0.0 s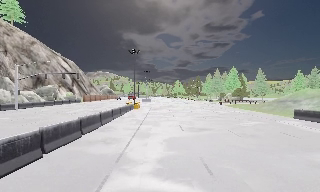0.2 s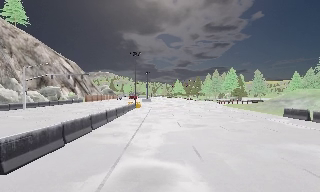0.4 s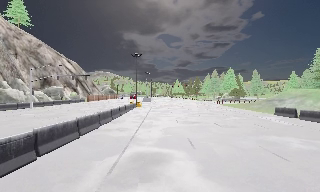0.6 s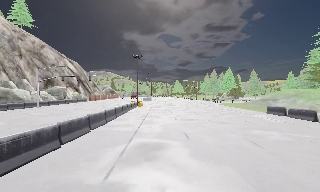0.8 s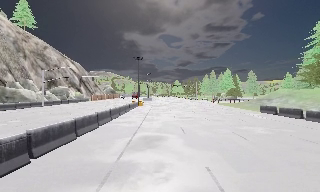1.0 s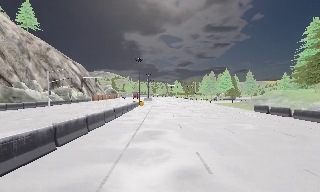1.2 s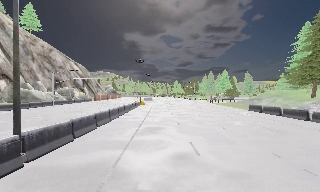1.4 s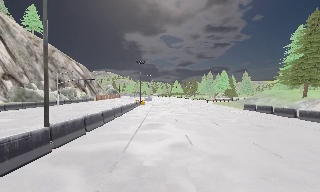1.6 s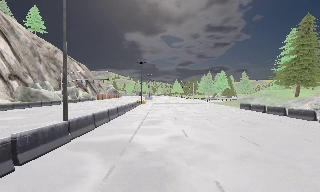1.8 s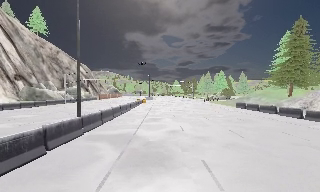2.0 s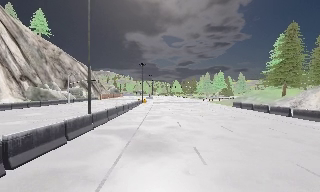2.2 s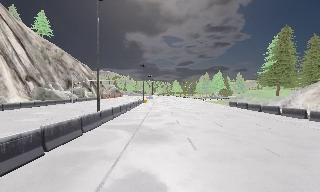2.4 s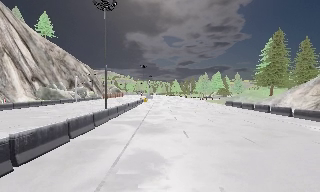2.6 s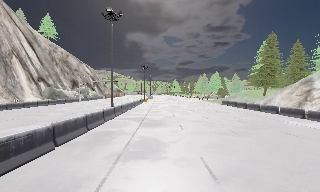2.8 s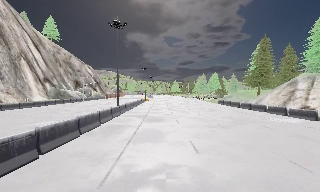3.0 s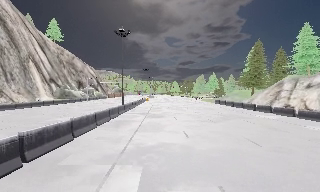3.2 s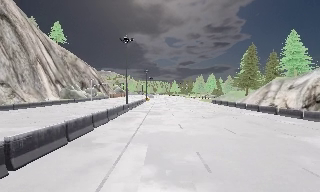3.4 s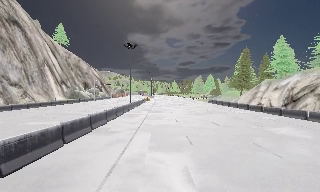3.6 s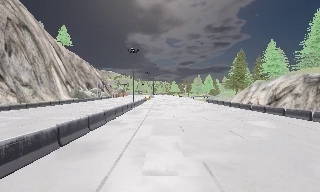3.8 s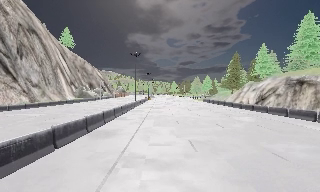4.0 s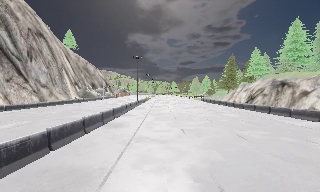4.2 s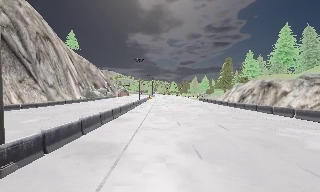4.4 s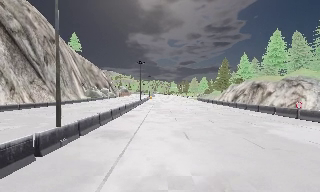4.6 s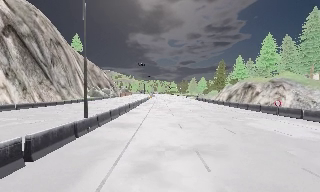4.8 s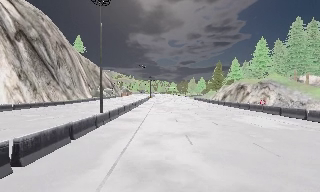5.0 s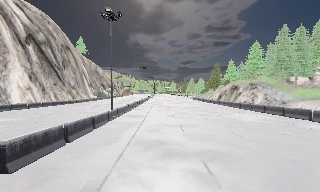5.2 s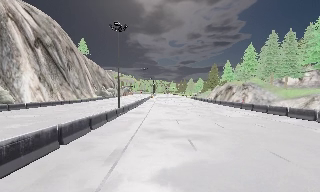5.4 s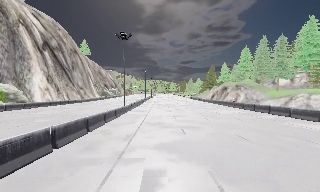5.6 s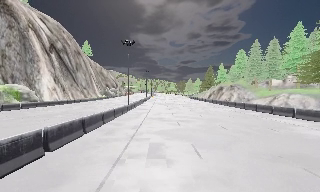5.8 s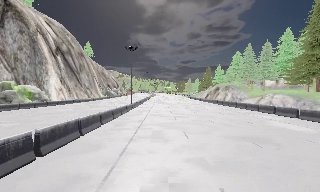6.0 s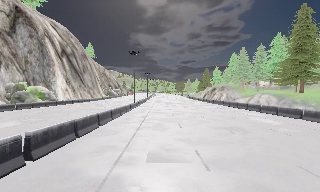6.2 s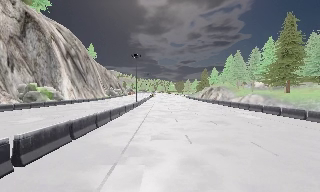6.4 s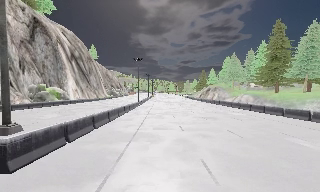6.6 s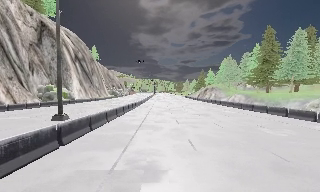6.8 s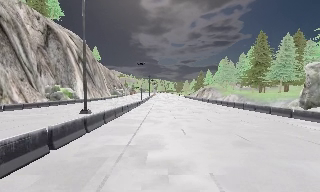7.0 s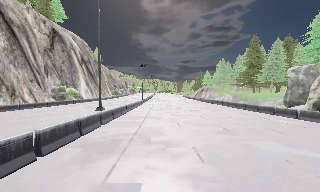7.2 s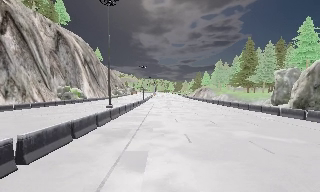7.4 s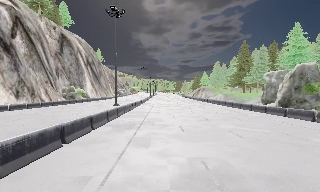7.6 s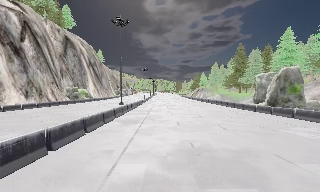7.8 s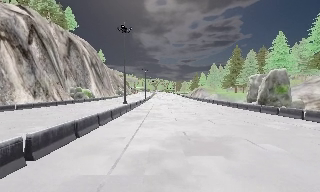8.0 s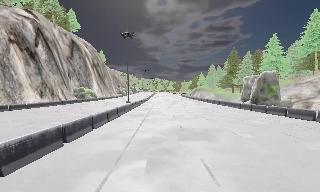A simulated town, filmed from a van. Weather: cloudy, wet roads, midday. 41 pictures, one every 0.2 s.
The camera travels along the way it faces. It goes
backward.
0.0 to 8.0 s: The camera travels backward, about 100 m, so what stands in front gets smaller. It gains speed.
The film runs backward here.
